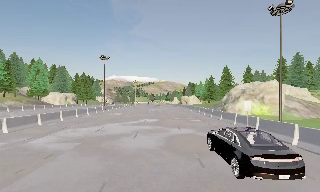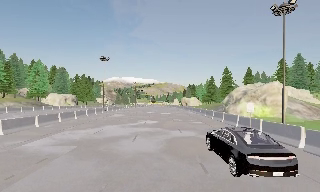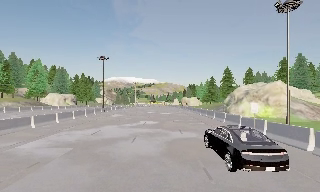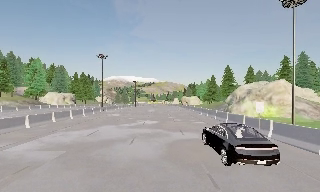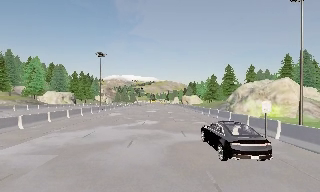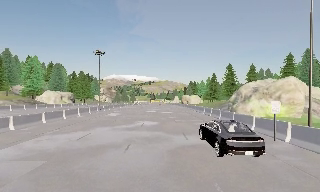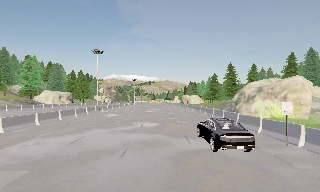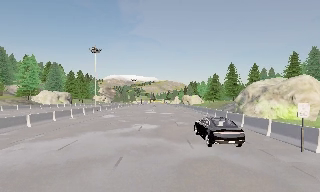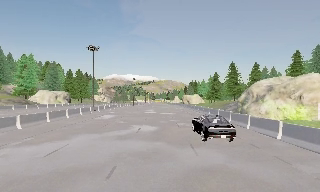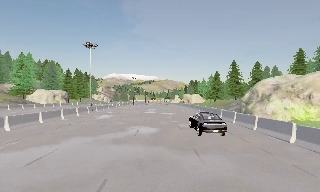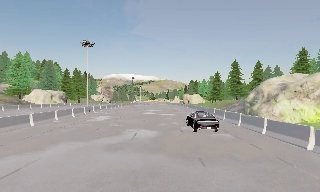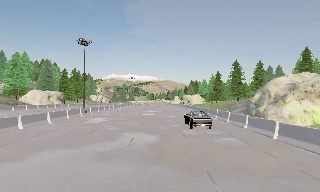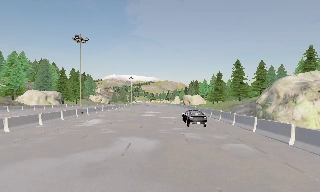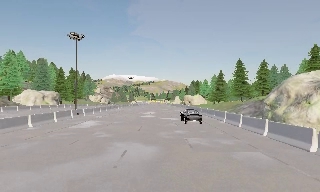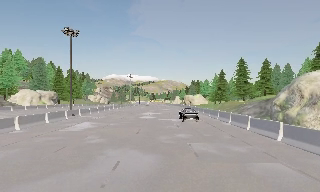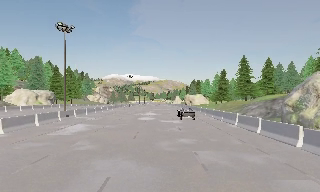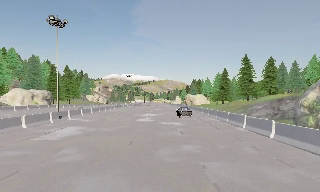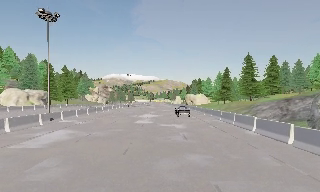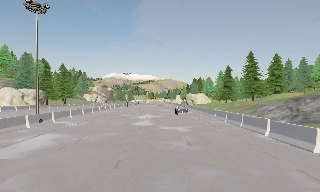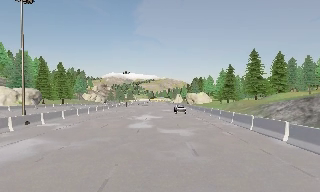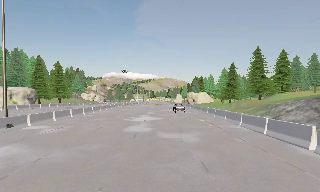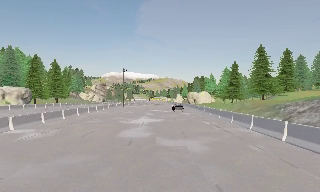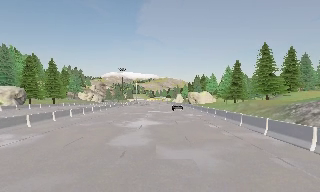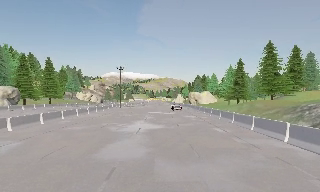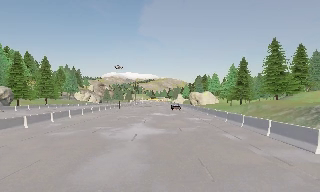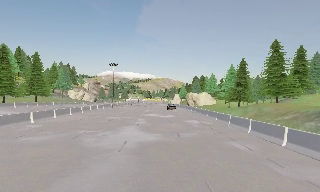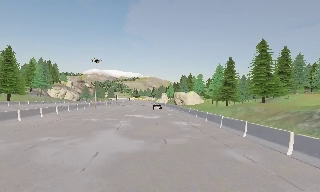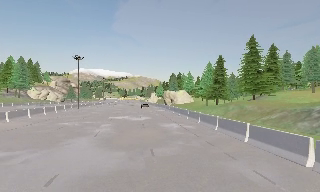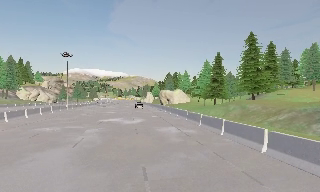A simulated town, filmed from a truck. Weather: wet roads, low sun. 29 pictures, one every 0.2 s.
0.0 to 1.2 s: The camera travels forward, about 4 m, so what stands in front looms larger. It gains speed.
1.2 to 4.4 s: The camera travels forward, about 20 m, so what stands in front looms larger.
4.4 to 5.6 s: The camera swings to its right by about 10 degrees, and the scene slides to the left. It travels forward, about 12 m, so what stands in front looms larger.
The film runs forward here.
